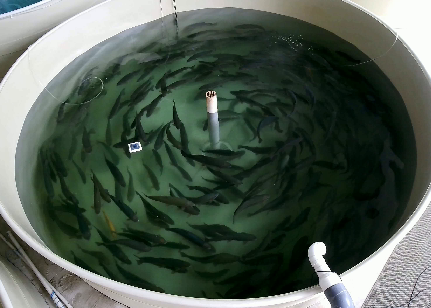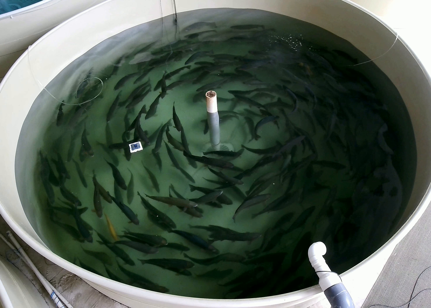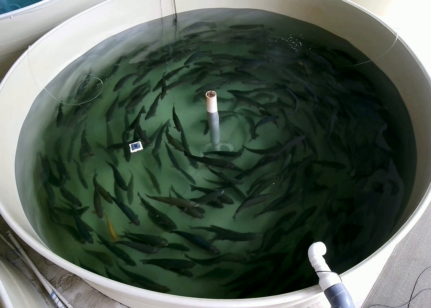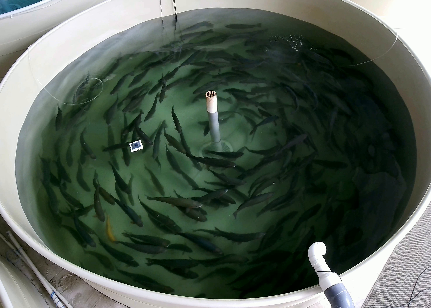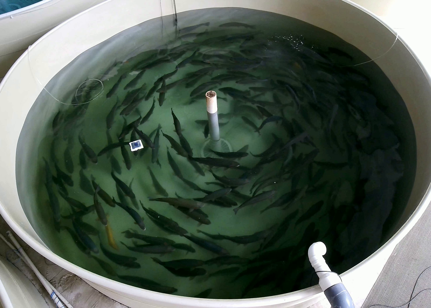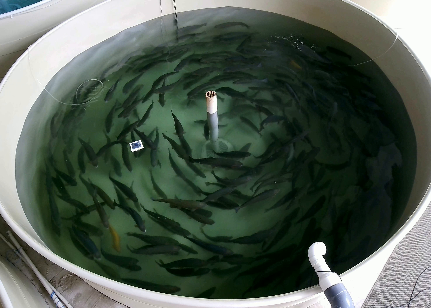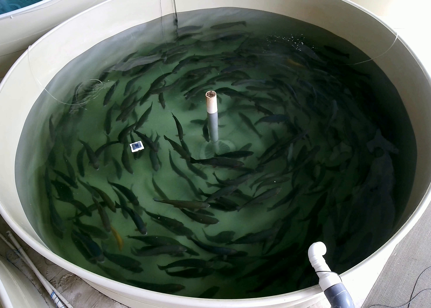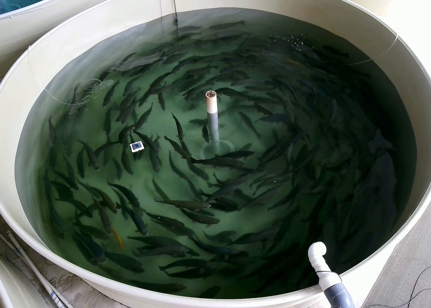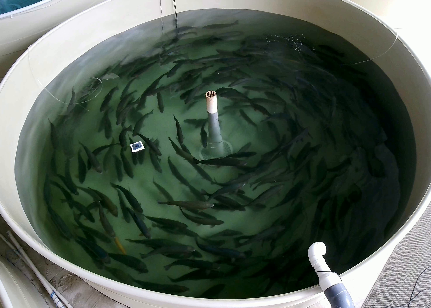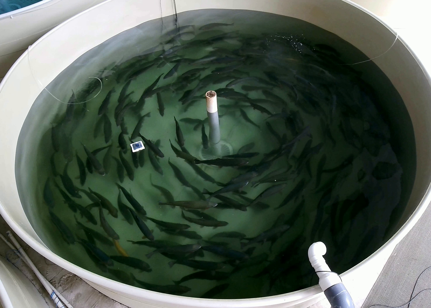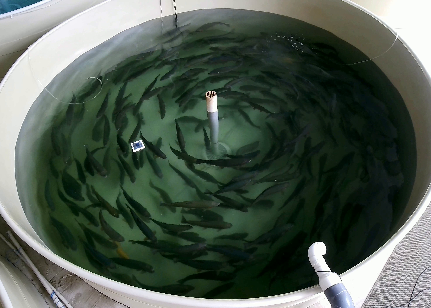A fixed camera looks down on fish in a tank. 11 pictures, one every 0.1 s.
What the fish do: Normal cruising.
